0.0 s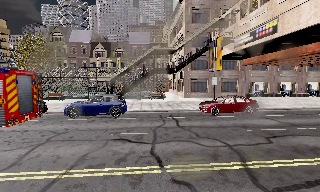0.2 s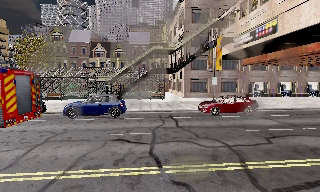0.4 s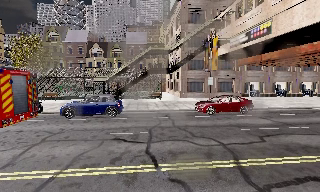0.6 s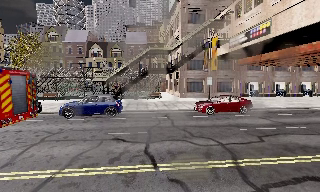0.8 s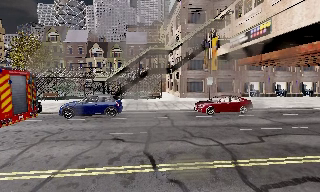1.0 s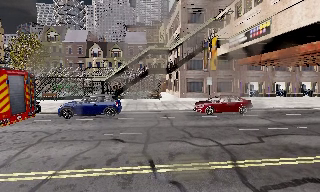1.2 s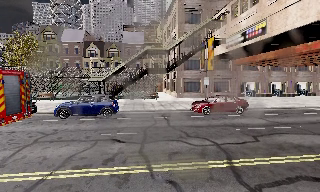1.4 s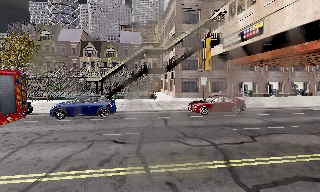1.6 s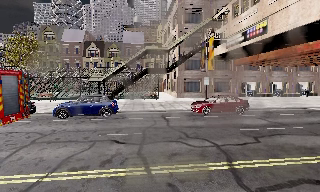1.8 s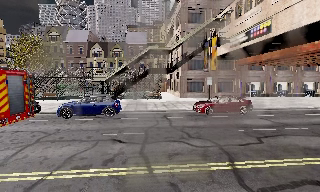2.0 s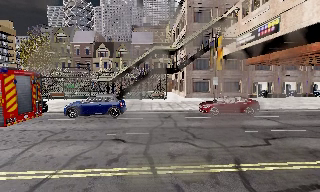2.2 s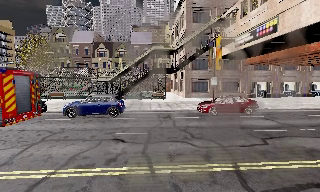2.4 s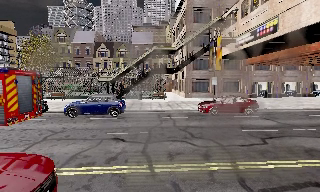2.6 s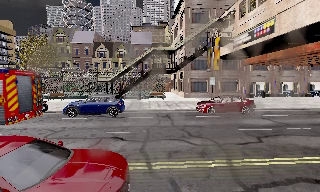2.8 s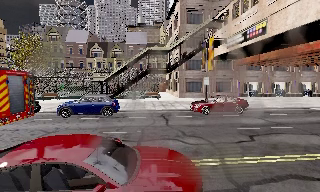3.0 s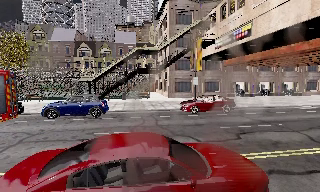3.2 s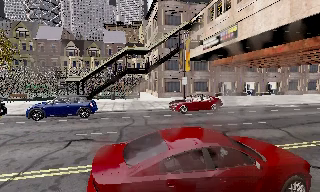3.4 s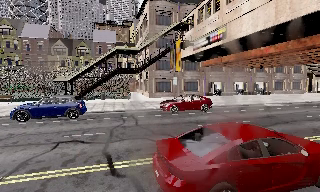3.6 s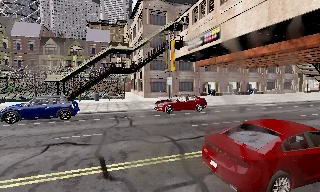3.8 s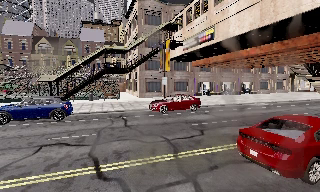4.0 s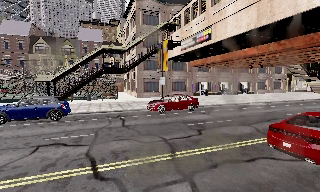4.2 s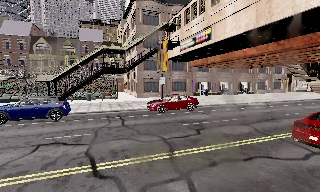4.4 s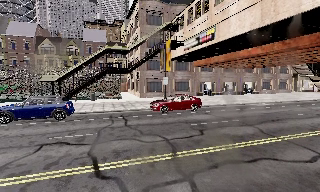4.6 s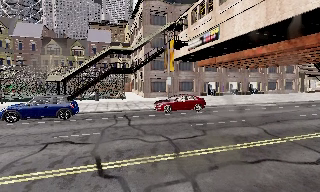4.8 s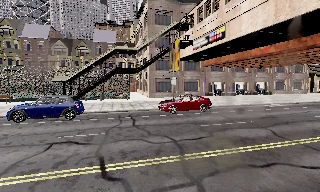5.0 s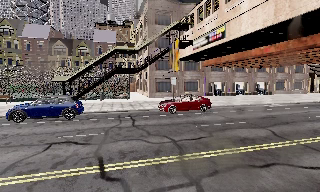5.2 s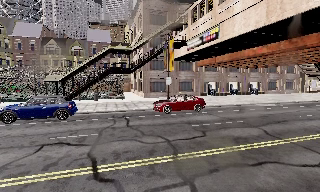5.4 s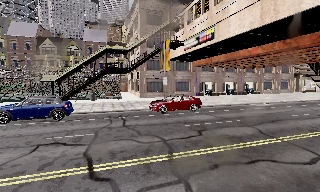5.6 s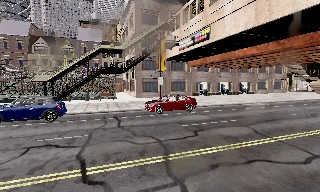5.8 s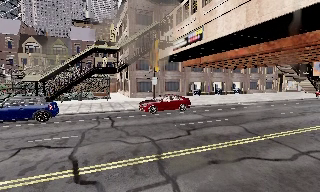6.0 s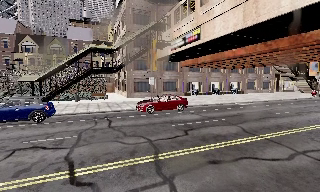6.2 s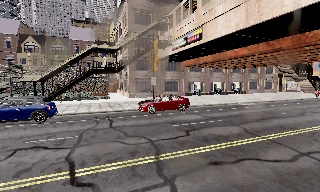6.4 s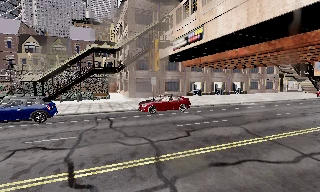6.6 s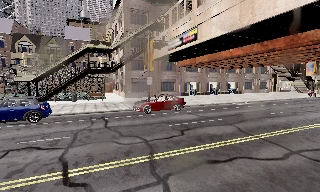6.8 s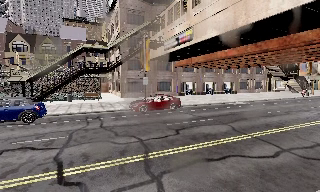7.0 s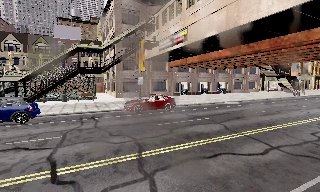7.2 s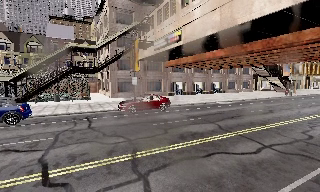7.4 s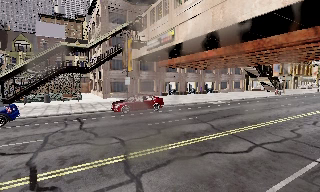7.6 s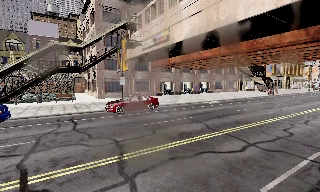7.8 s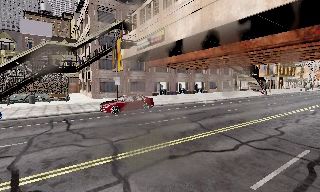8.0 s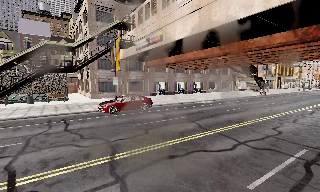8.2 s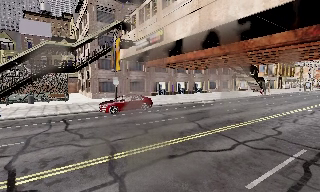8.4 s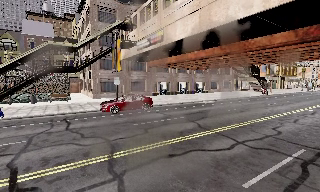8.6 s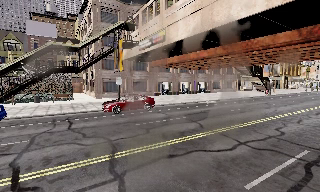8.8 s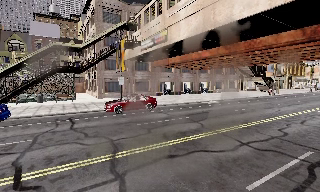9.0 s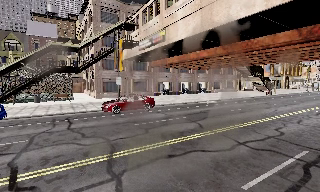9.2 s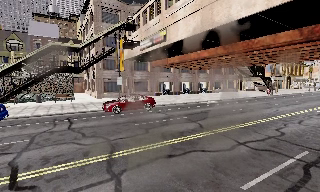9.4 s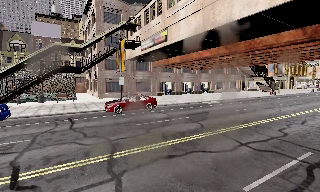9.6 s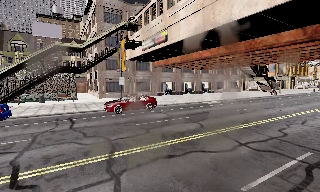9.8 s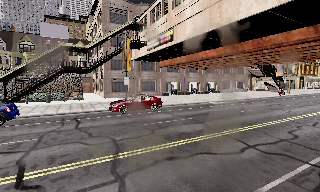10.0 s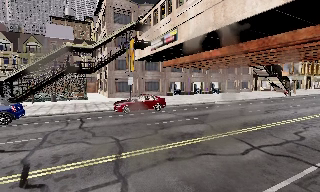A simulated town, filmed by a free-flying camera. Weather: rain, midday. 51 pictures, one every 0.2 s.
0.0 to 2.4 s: The camera shifts only a little, or ends up much as it began.
2.4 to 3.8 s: The camera pans to its right, which is clockwise from overhead, by about 15 degrees.
3.8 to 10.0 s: The camera travels to its right, about 1.5 m, so close, fixed things drift to the left.
The film runs forward here.
